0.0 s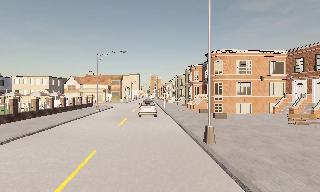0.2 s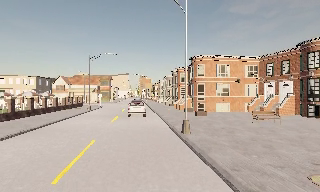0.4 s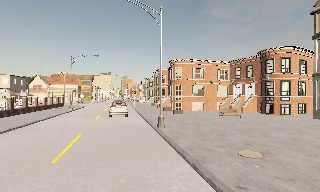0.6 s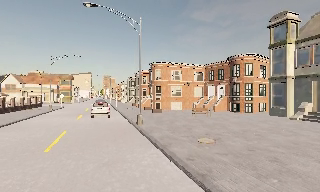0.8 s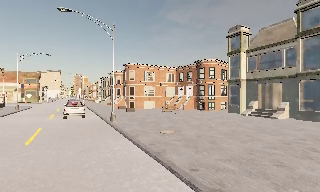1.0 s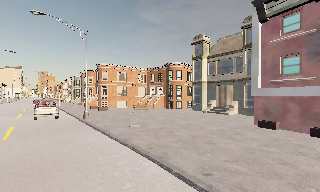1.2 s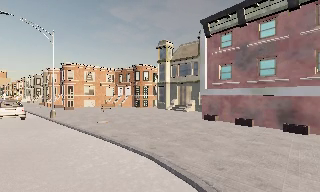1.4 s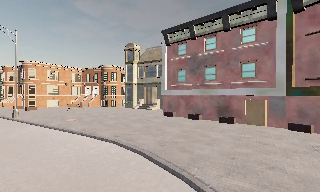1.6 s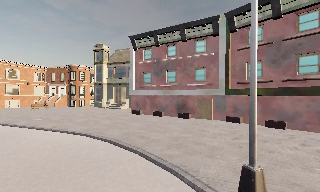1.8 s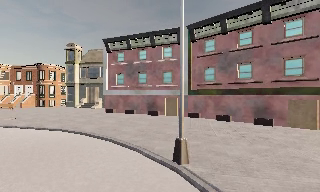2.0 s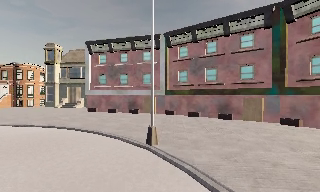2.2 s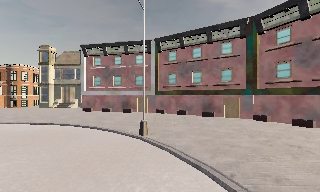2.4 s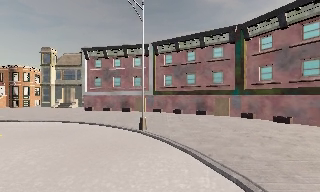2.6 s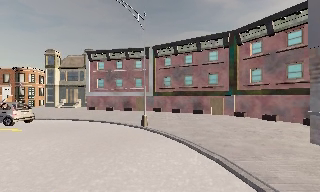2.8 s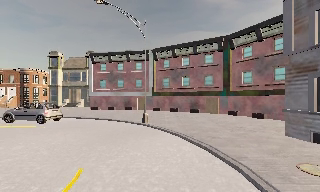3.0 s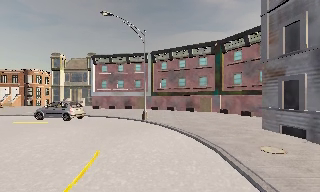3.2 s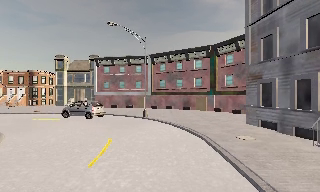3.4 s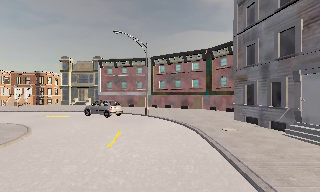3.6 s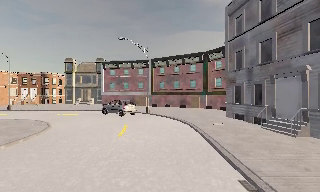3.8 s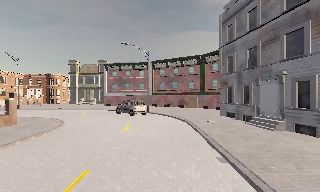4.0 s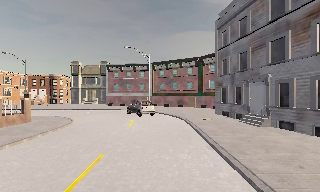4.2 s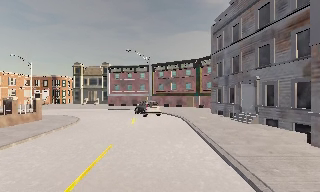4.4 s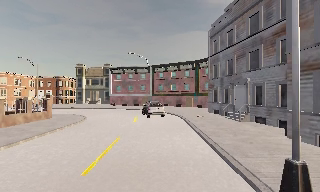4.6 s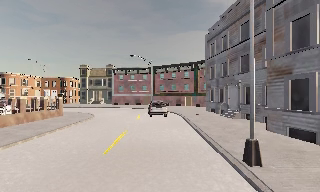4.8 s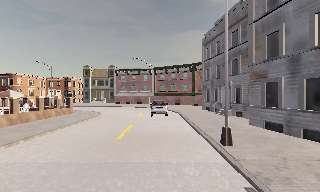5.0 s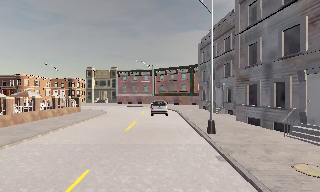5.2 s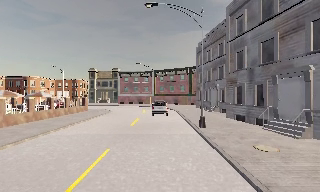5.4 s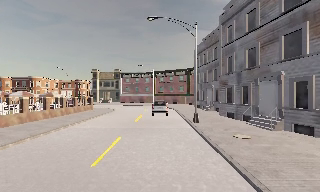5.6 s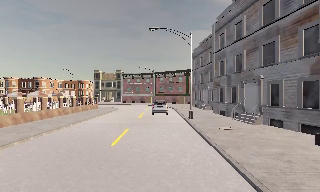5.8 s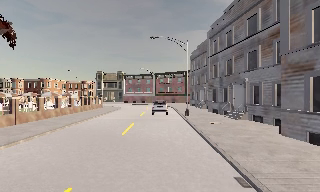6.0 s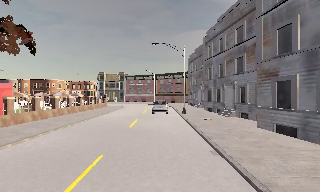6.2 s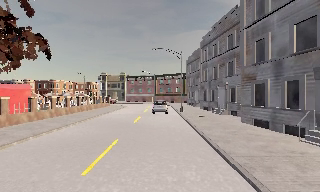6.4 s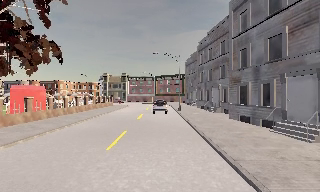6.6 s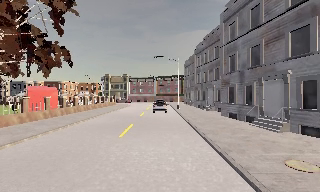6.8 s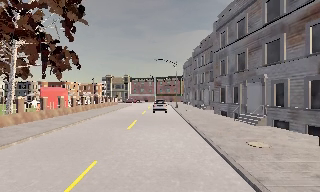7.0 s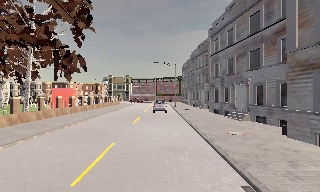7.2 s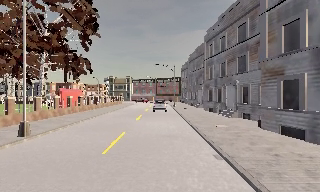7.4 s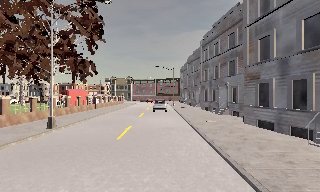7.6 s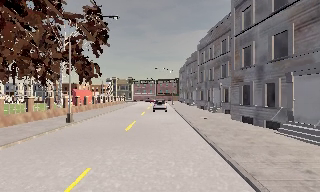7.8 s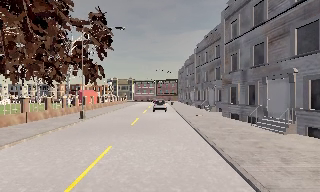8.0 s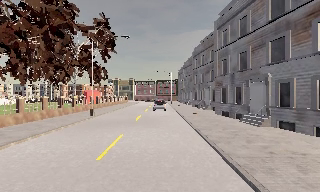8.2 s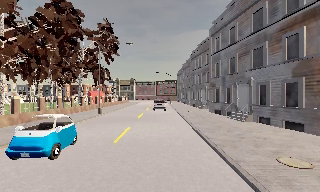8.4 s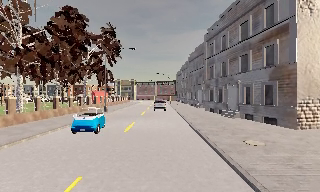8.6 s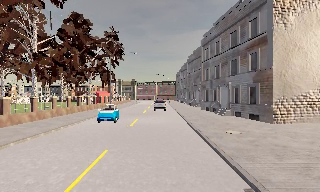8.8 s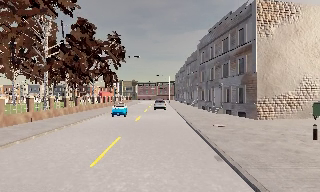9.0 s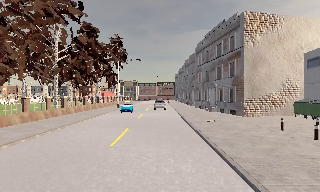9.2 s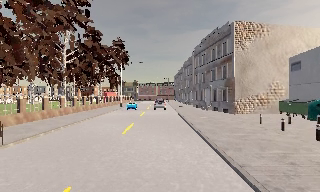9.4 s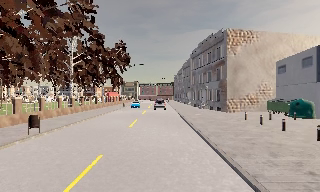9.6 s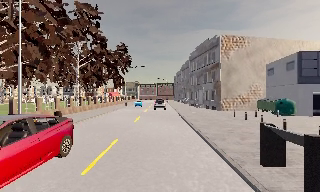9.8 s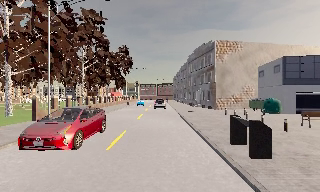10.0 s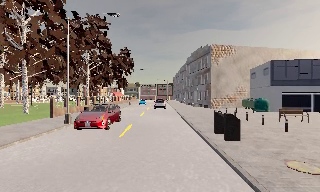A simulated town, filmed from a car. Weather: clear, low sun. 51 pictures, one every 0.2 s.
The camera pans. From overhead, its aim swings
clockwise.
The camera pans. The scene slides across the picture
to the left.
0.0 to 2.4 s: The camera pans to its right, which is clockwise from overhead, by about 85 degrees. It travels backward, about 20 m.
2.4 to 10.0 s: The camera travels backward, about 65 m, so what stands in front gets smaller.
The film runs backward here.
